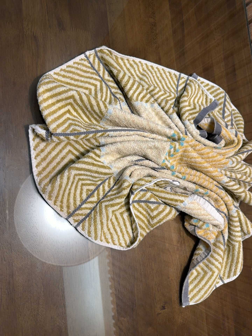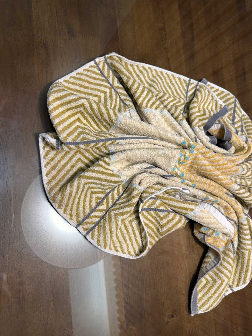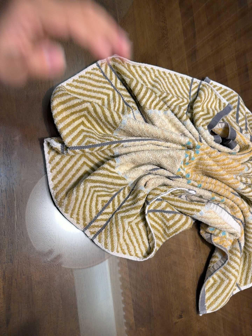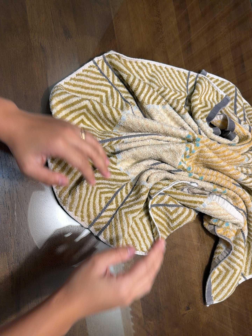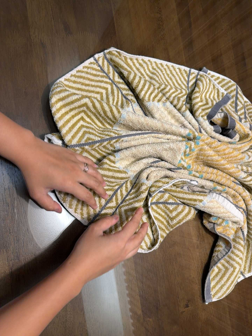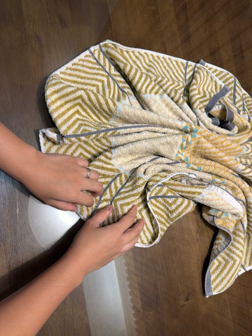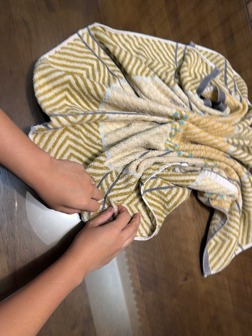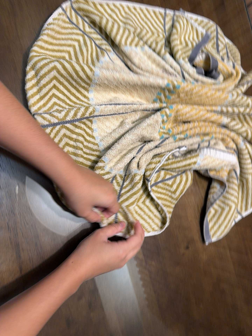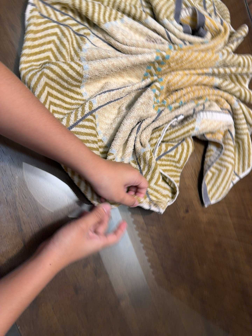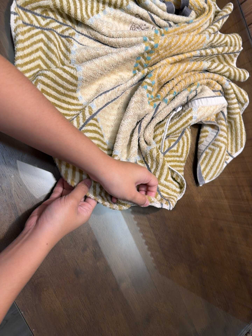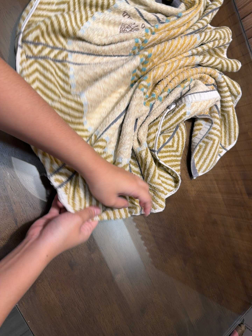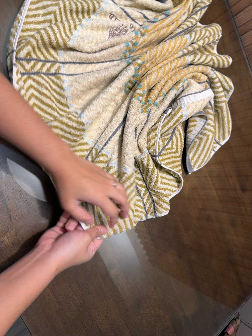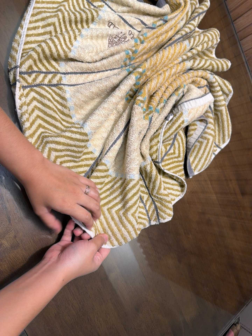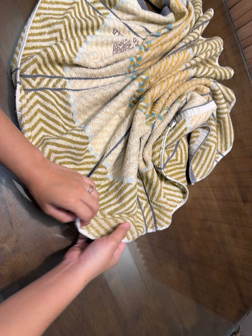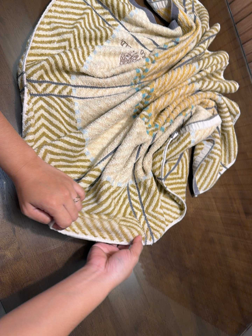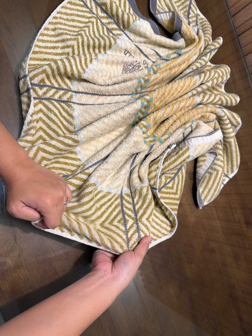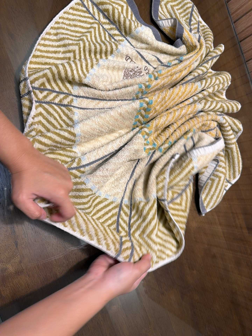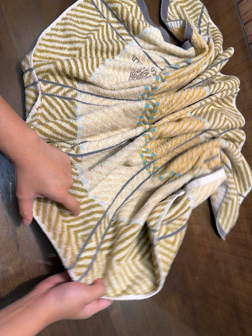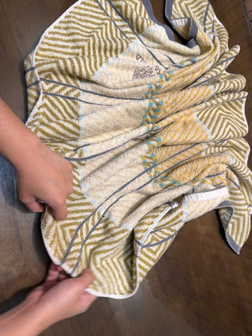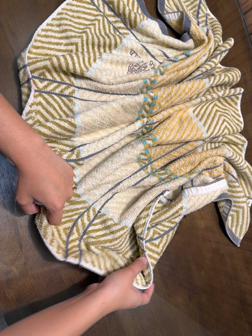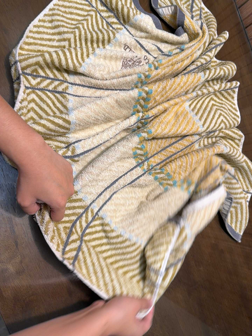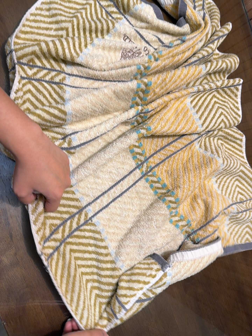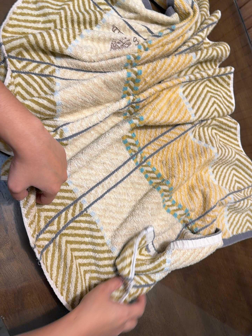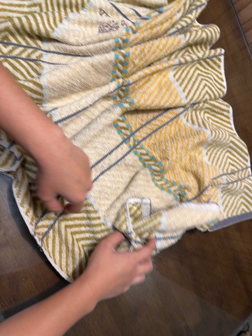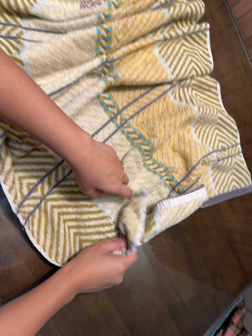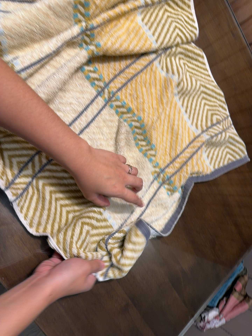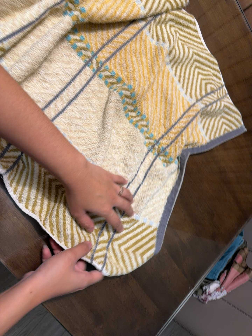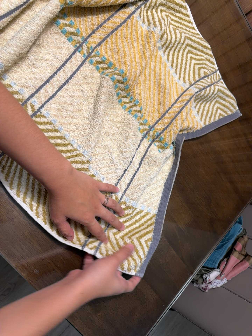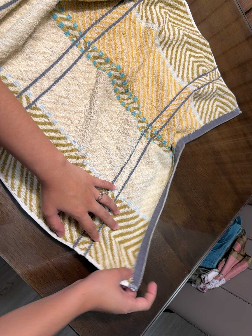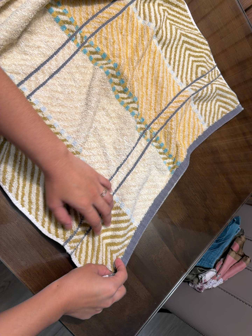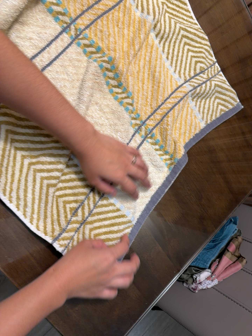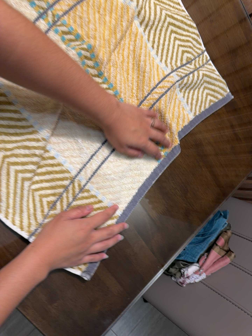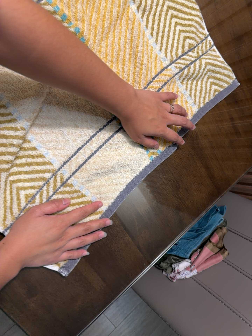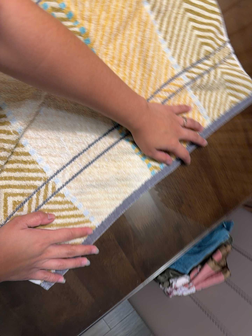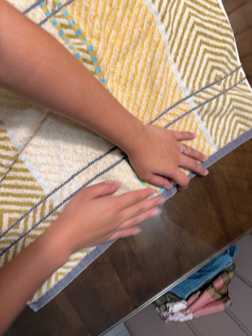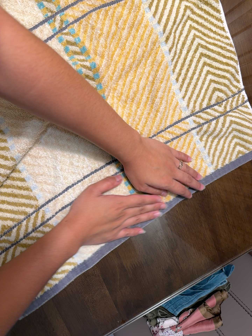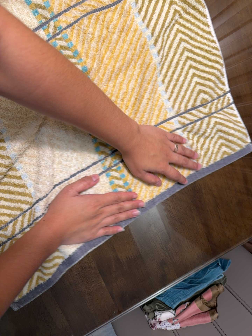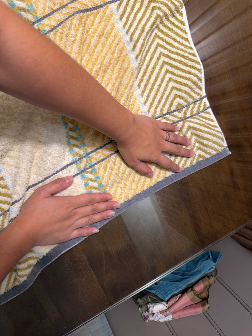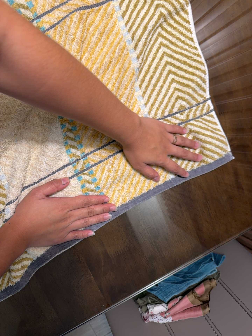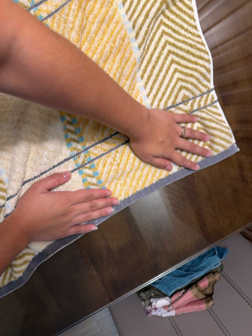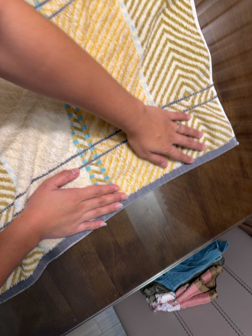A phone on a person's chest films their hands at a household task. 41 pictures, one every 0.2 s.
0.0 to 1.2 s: The camera shifts only a little, or ends up much as it began.
1.2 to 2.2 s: The camera travels toward the bottom of its view, about 9 cm, so close, fixed things drift upward. Its aim tips toward the bottom of its view by about 10 degrees, and the scene shifts upward. It rolls about its line of sight by about 15 degrees, and the scene rotates counterclockwise.
2.2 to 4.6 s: The camera shifts only a little, or ends up much as it began.
4.6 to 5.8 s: The camera travels toward the bottom of its view and to its right, about 14 cm, so close, fixed things drift upward. It rolls about its line of sight by about 10 degrees, and the scene rotates counterclockwise.
5.8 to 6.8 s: The camera travels to its right, forward and toward the top of its view, about 16 cm. It rolls about its line of sight by about 10 degrees, and the scene rotates clockwise.
6.8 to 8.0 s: The camera shifts only a little, or ends up much as it began.
The film runs forward here.
